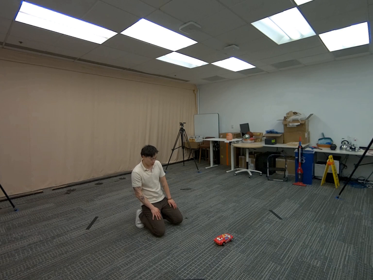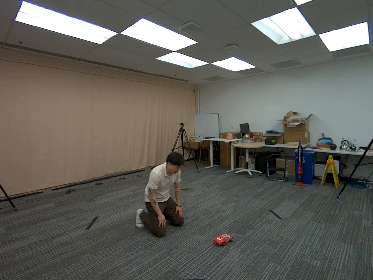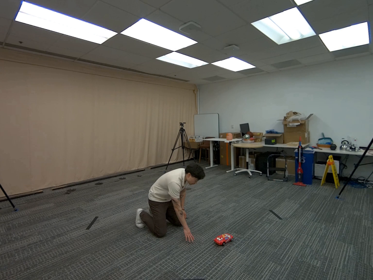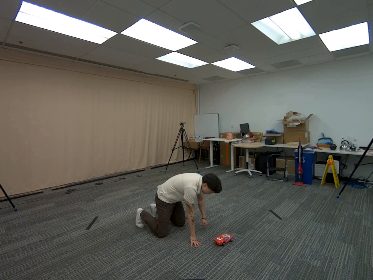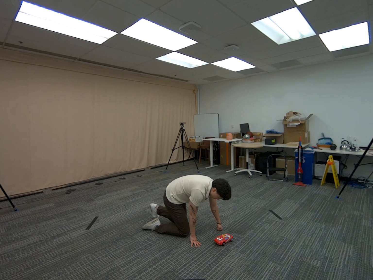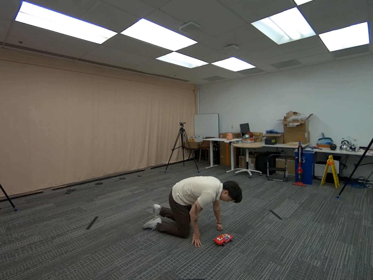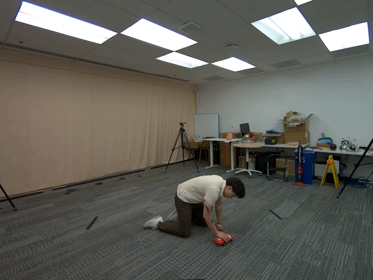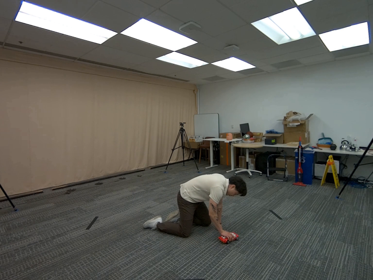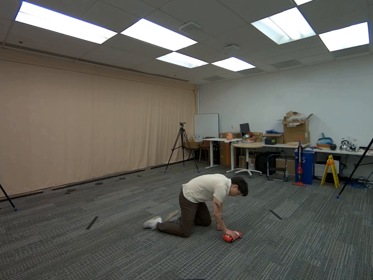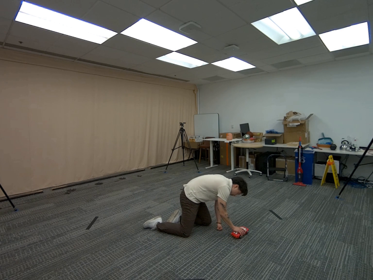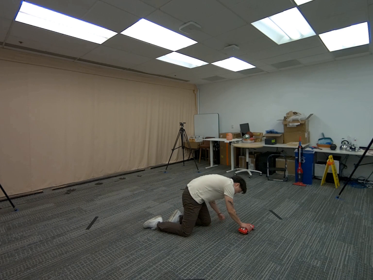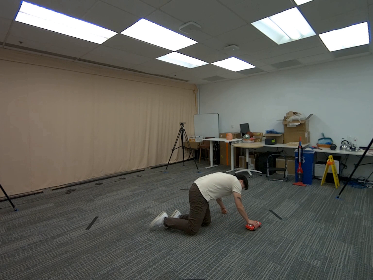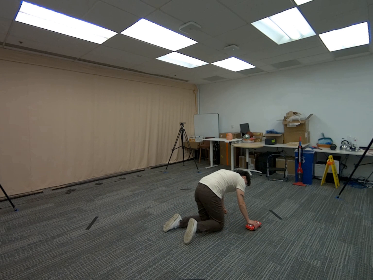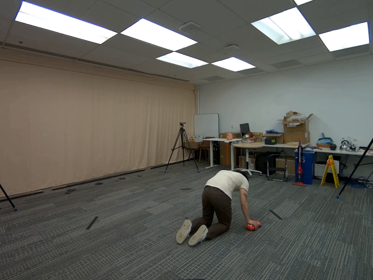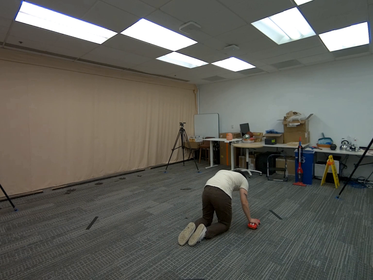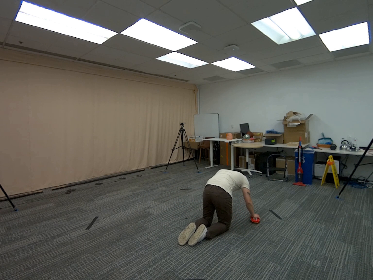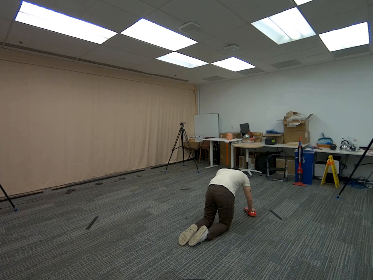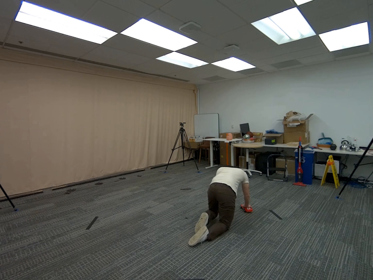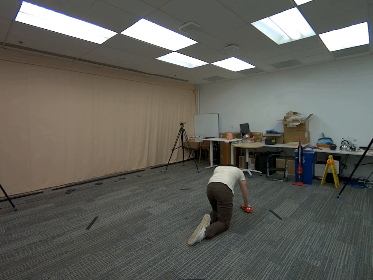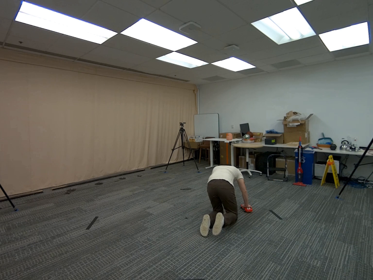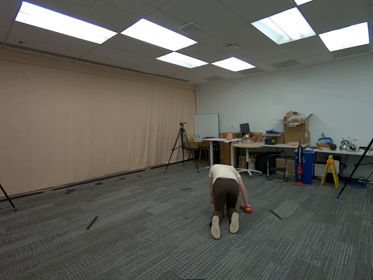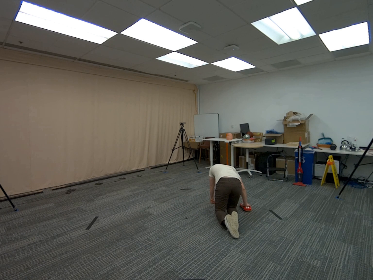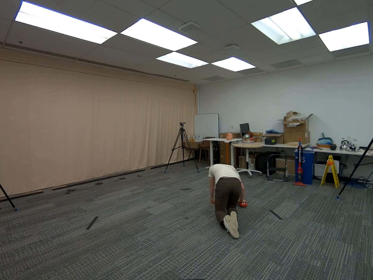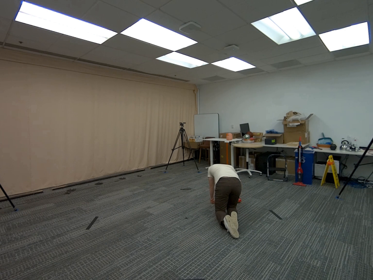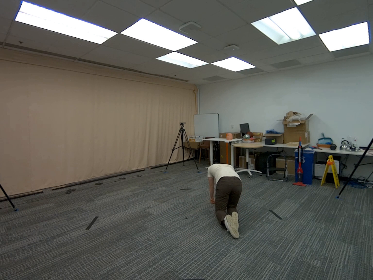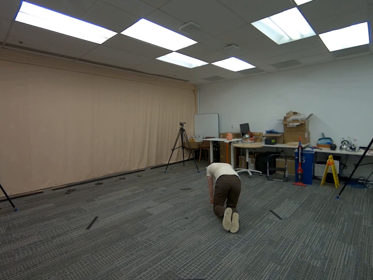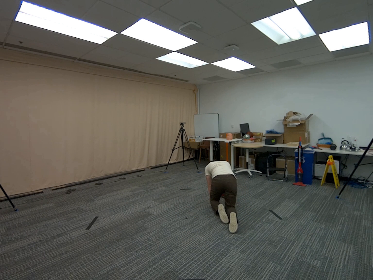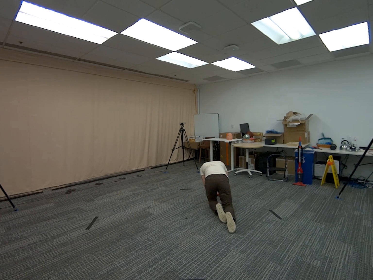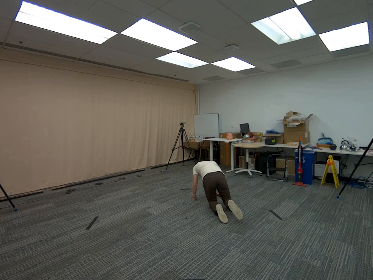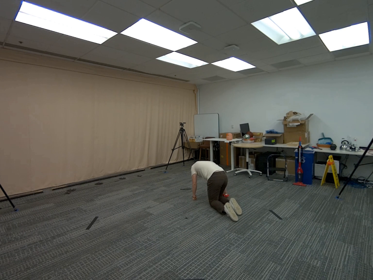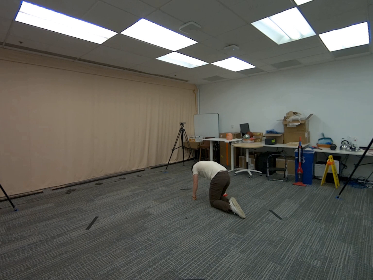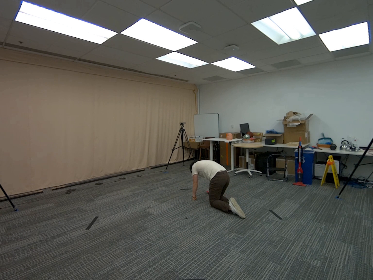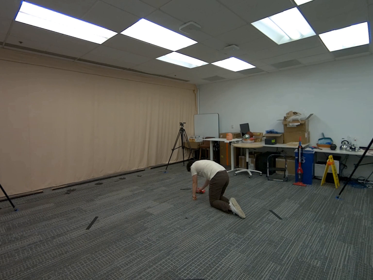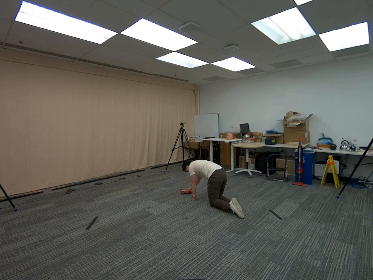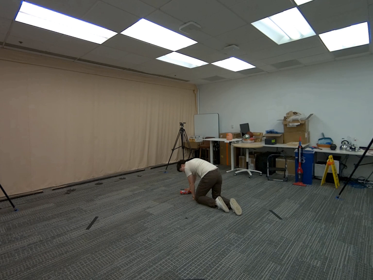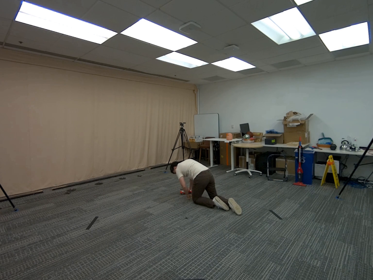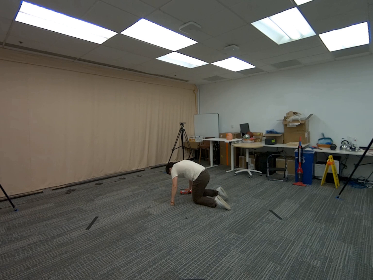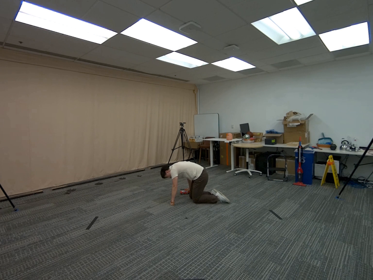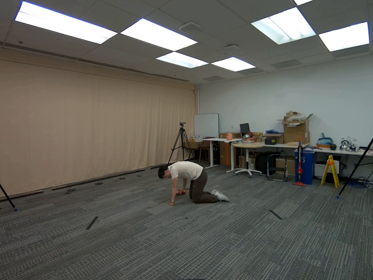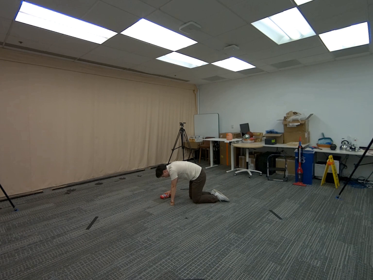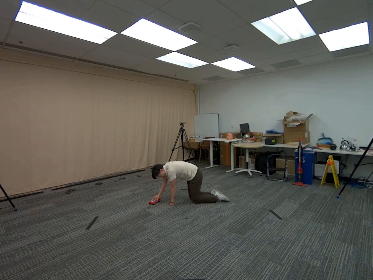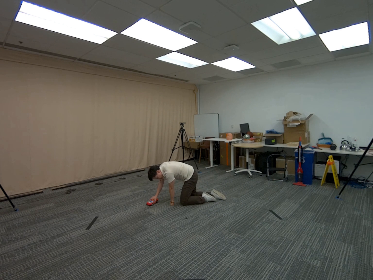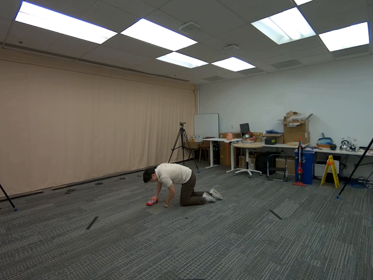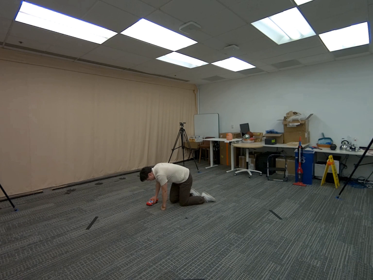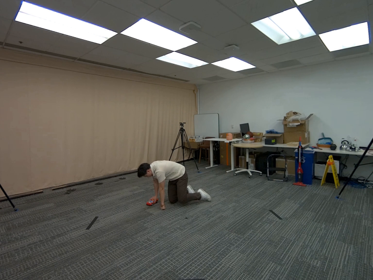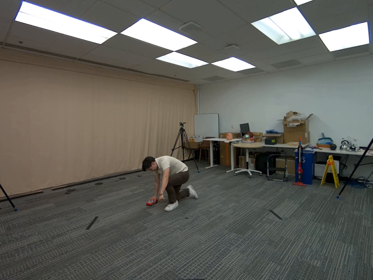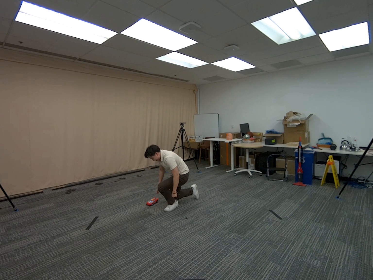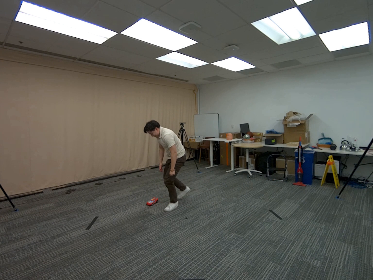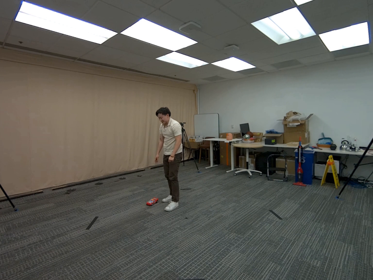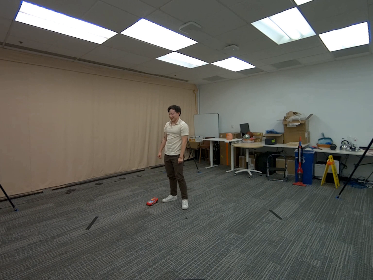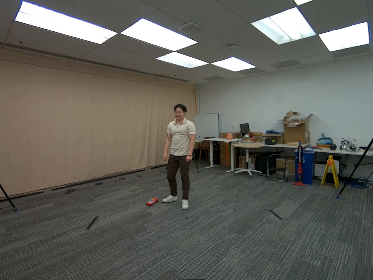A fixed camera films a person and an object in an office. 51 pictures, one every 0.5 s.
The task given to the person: Walk to the toy car on the ground, bend down to your knees and use your hand to roll the car around the ground. Stand up when finished.
